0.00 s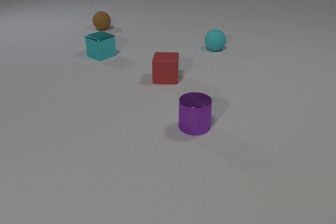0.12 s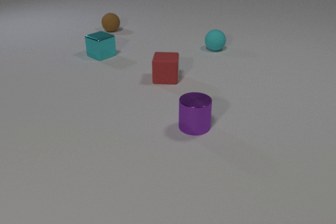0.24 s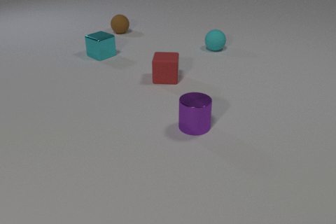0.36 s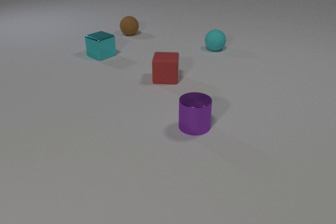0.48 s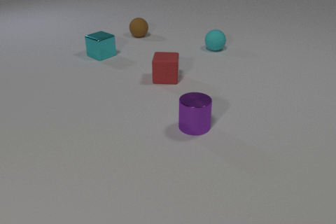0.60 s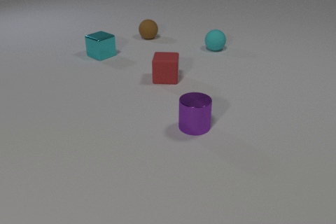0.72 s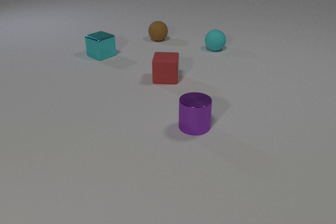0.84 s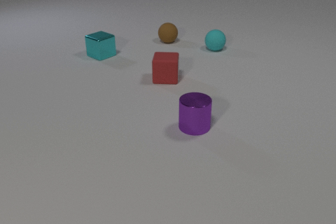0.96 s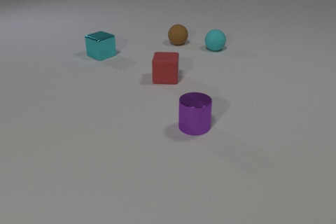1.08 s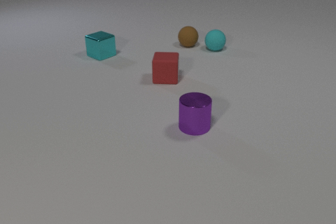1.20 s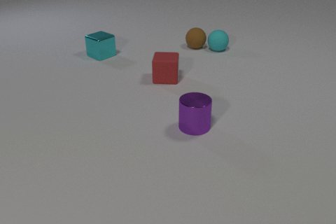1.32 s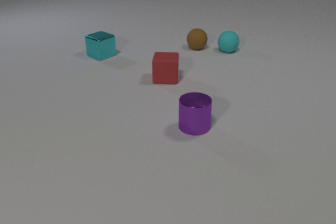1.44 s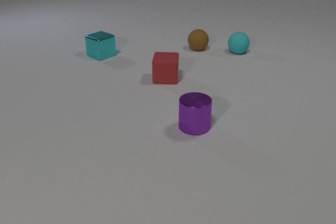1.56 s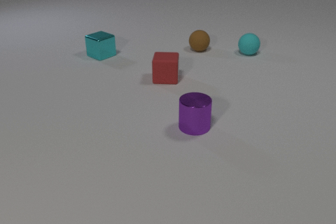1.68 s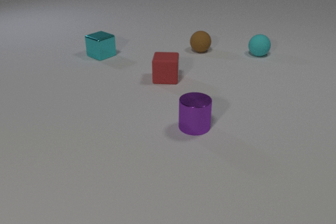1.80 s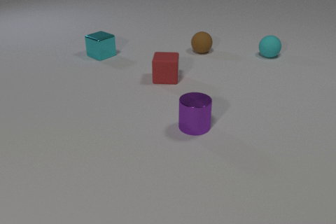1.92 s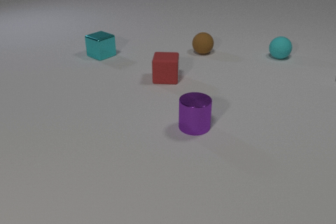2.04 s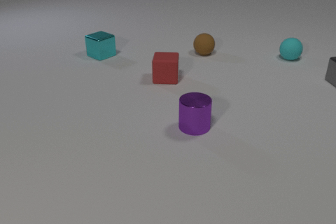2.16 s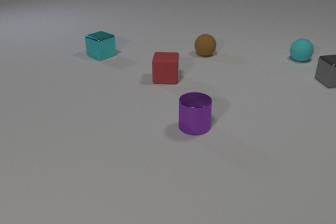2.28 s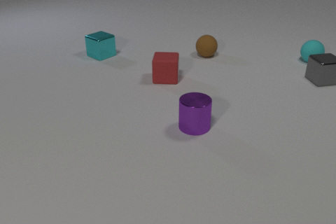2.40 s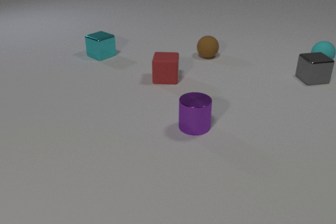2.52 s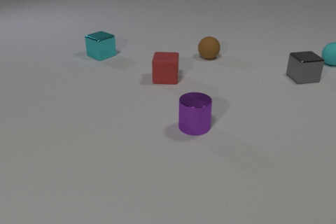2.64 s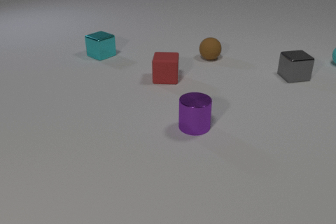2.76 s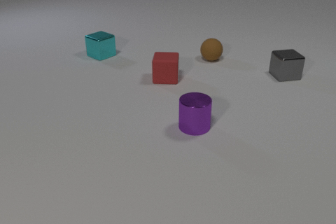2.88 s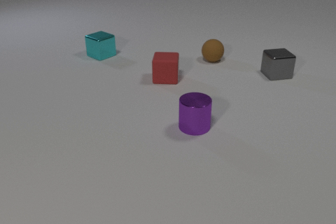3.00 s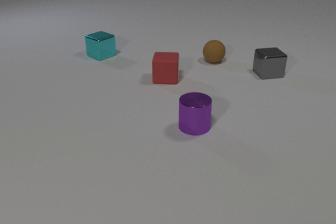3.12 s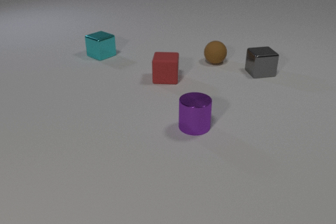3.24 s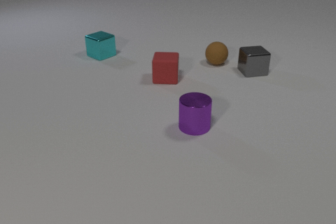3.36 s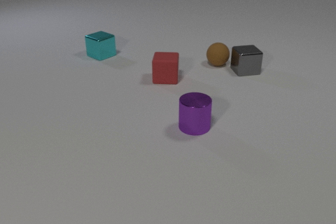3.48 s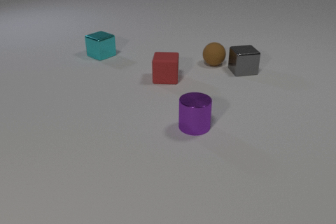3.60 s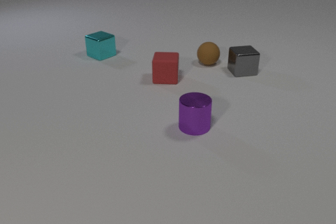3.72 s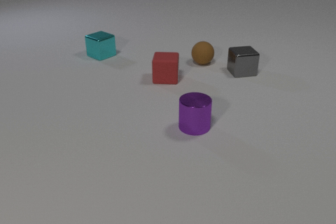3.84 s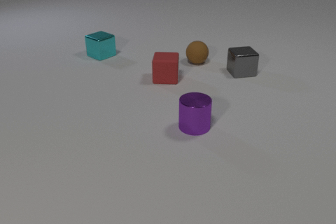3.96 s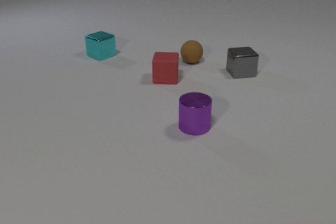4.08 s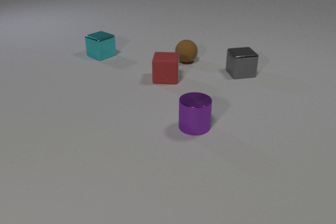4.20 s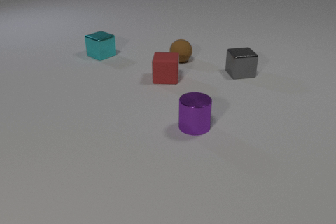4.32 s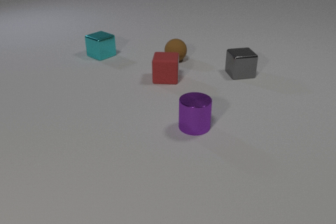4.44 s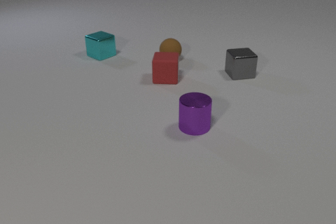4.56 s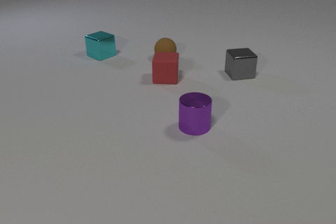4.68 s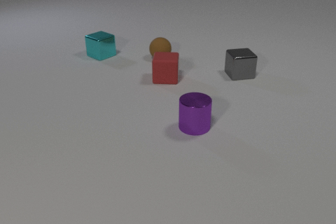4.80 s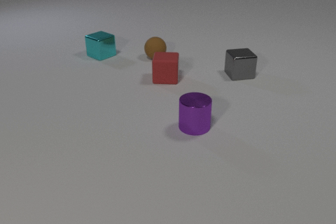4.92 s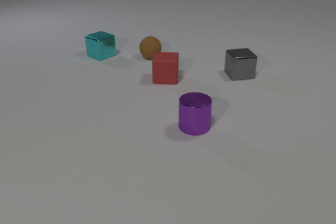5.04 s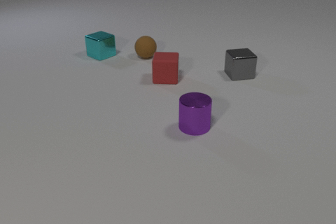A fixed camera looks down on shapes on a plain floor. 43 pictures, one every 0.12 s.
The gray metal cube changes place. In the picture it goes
to the left.
The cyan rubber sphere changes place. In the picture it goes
to the right.
0.00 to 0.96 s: The brown rubber sphere rolls to the right and toward the camera.
0.96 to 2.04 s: The brown rubber sphere rolls toward the camera and to the right. The cyan rubber sphere rolls to the right. The gray metal cube comes in at the right edge, slides to the left. The brown rubber sphere and the cyan rubber sphere collide.
2.04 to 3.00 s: The brown rubber sphere rolls toward the camera and to the right. The cyan rubber sphere rolls to the right, leaves at the right edge. The gray metal cube slides to the left.
3.00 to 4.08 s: The brown rubber sphere rolls to the left. The gray metal cube slides to the left. The brown rubber sphere and the gray metal cube collide.
4.08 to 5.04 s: The brown rubber sphere rolls to the left.
What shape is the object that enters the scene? cube.
How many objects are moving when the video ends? 1.
Are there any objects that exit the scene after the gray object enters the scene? yes.
